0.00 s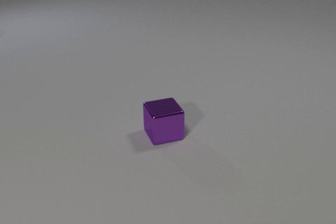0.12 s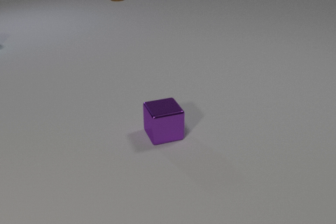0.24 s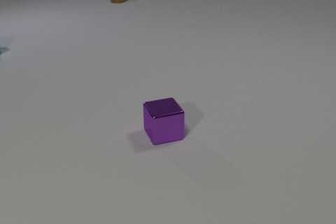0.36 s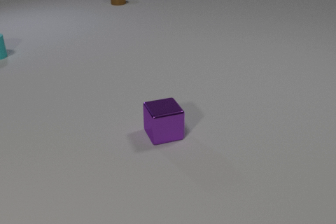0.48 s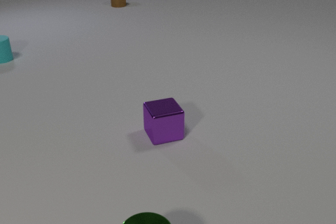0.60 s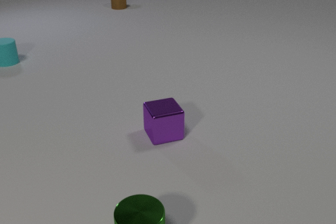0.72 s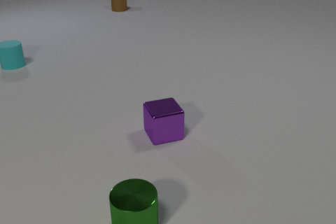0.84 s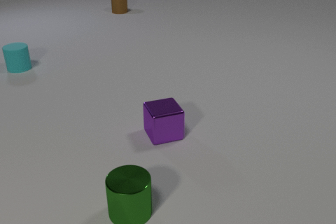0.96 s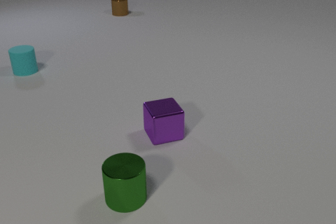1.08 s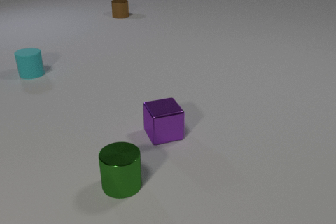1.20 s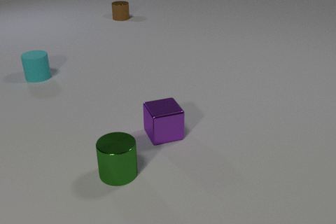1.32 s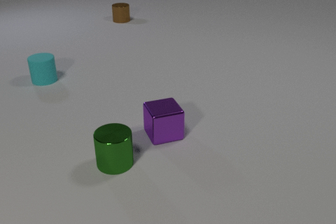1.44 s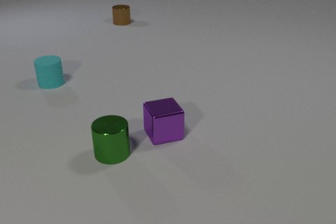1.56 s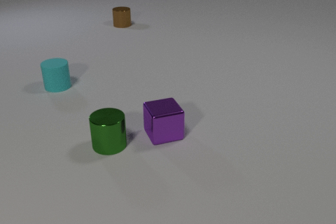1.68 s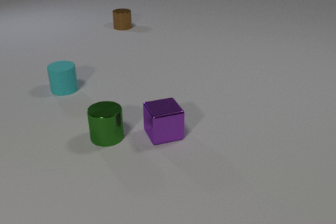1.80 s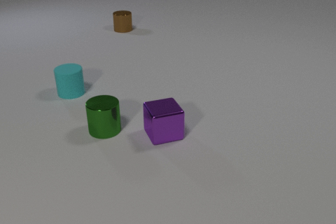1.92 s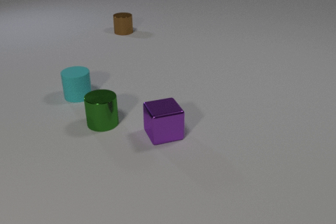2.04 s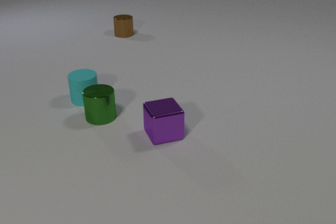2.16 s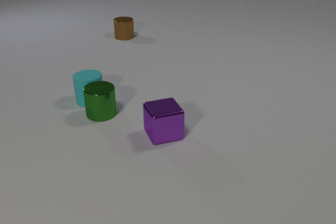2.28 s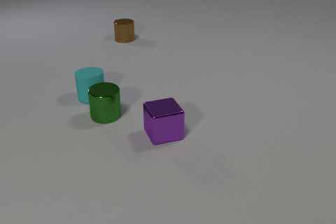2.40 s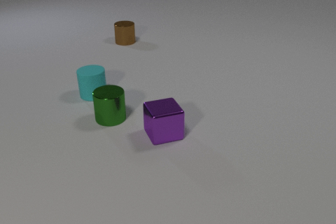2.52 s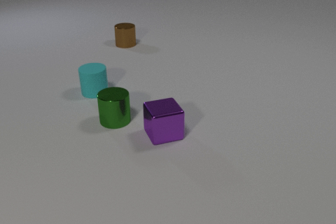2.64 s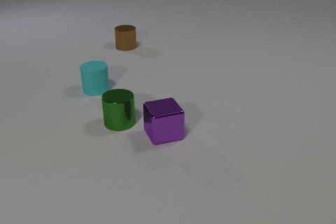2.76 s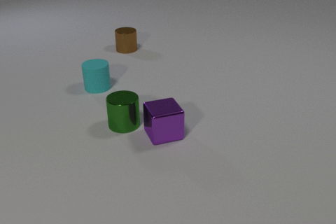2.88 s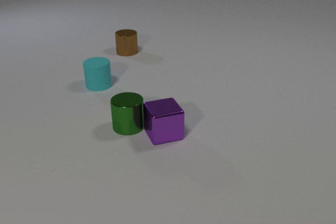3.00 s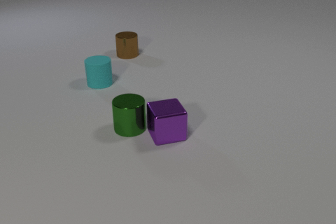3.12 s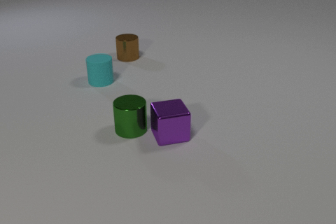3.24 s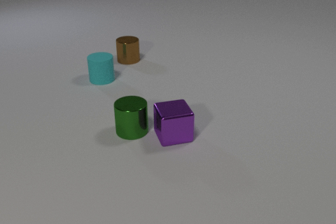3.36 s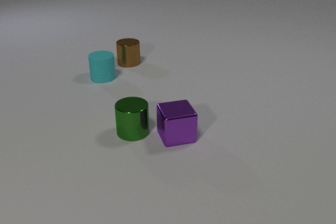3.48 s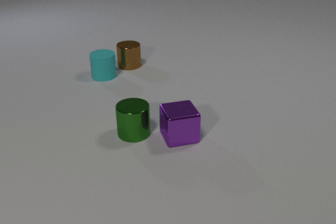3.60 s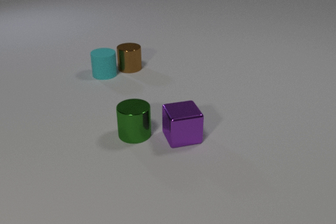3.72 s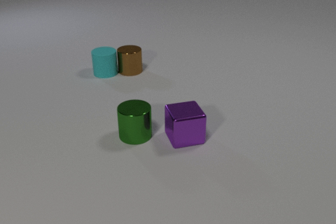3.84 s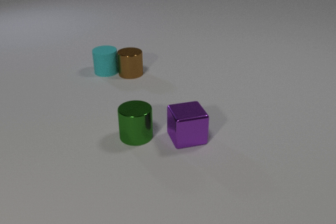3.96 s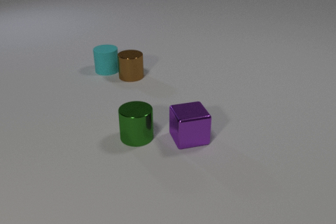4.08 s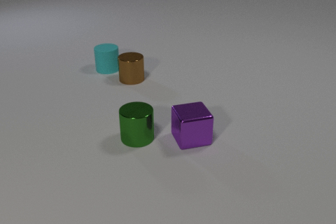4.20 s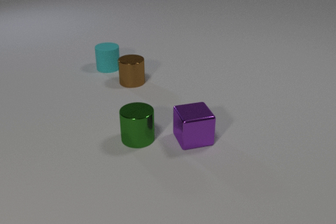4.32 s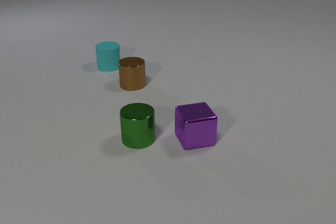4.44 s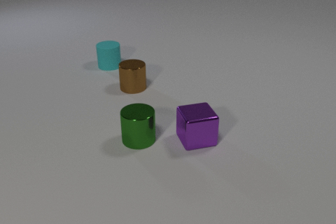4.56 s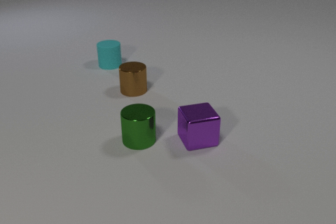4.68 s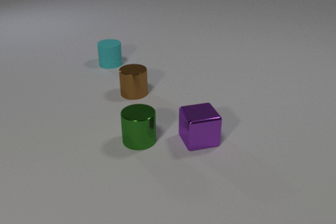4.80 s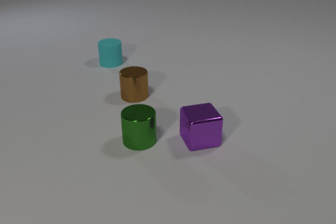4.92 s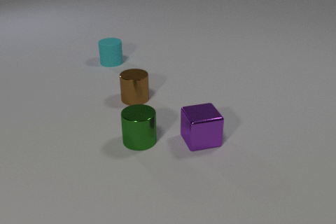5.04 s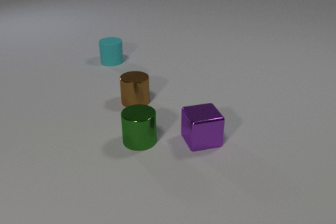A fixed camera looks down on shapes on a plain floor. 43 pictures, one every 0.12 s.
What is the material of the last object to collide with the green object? metal.
How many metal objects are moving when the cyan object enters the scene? 1.
What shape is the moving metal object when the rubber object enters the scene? cylinder.
0.00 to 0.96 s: The green metal cylinder comes in at the bottom edge, slides away from the camera. The cyan rubber cylinder comes in at the left edge, slides toward the camera and to the right. The brown metal cylinder slides toward the camera.
0.96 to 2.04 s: The green metal cylinder slides away from the camera. The cyan rubber cylinder slides toward the camera and to the right. The brown metal cylinder slides toward the camera.
2.04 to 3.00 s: The green metal cylinder slides to the right and toward the camera. The cyan rubber cylinder slides away from the camera and to the right. The brown metal cylinder slides toward the camera. The green metal cylinder and the cyan rubber cylinder collide. The green metal cylinder and the purple metal cube collide.
3.00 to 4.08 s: The green metal cylinder slides toward the camera. The cyan rubber cylinder slides away from the camera. The purple metal cube slides to the right. The brown metal cylinder slides toward the camera. The cyan rubber cylinder and the brown metal cylinder collide.
4.08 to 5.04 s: The cyan rubber cylinder slides away from the camera. The purple metal cube slides to the right. The brown metal cylinder slides toward the camera.
